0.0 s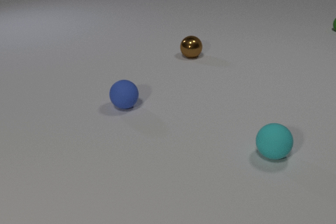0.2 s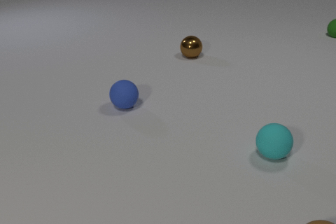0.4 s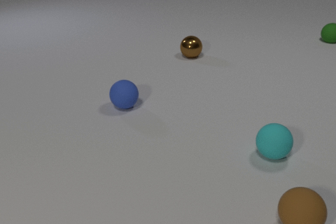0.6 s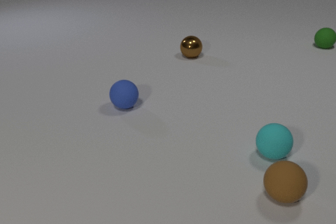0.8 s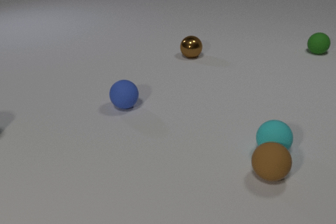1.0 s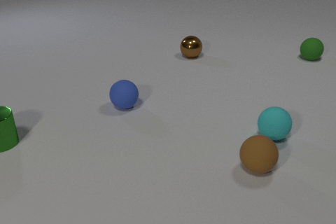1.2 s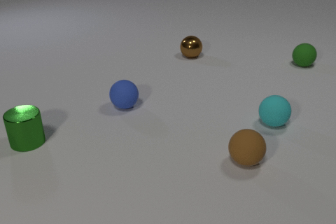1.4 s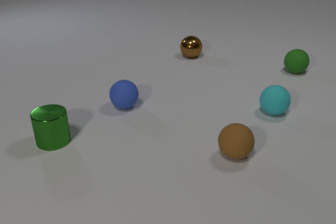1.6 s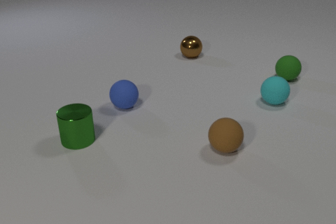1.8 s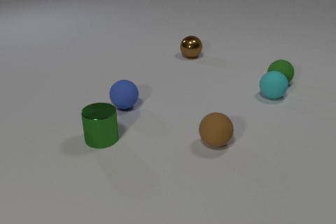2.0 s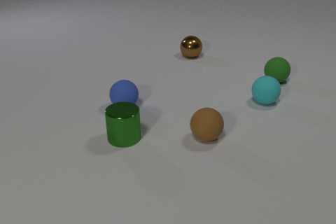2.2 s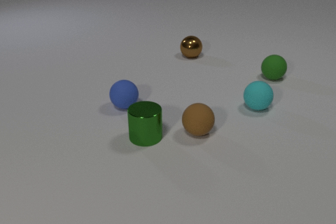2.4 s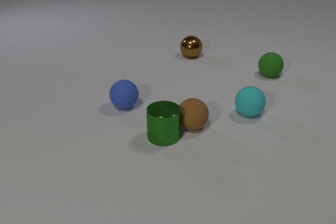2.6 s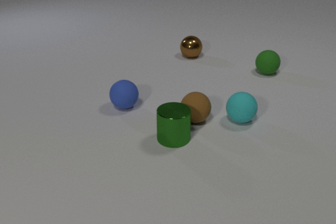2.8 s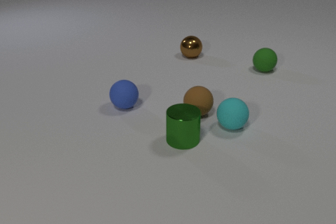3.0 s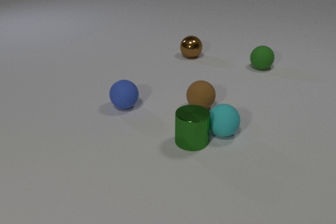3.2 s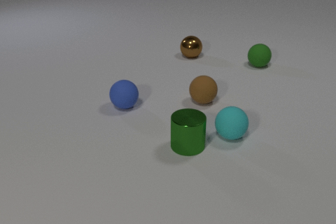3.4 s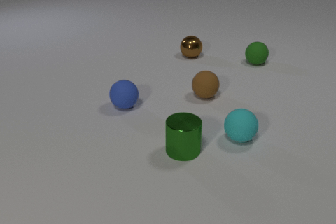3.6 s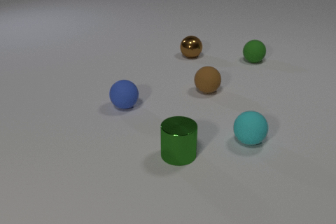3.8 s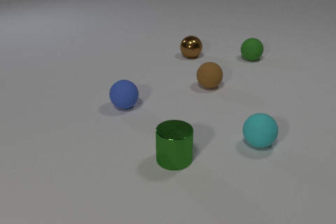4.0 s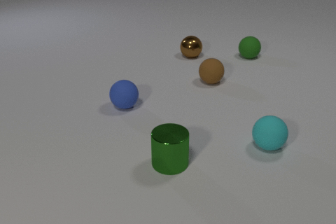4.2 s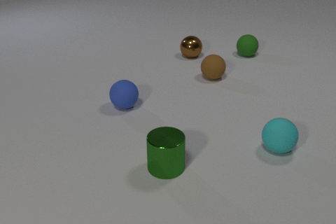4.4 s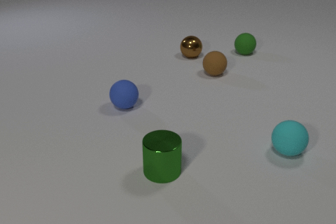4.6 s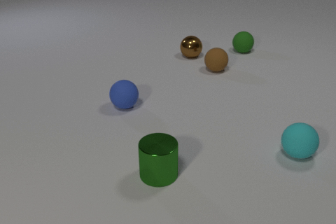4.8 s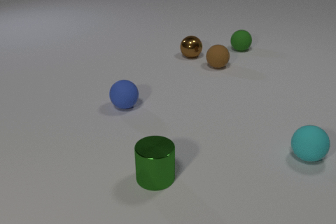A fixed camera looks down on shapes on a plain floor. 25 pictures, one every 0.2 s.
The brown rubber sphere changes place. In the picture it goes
away from the camera.
0.0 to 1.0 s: The brown rubber sphere comes in at the bottom edge, rolls away from the camera and to the left. The cyan rubber sphere rolls away from the camera. The green rubber sphere rolls toward the camera. The green metal cylinder comes in at the left edge, slides to the right. The brown rubber sphere and the cyan rubber sphere collide.
1.0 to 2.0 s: The brown rubber sphere rolls to the left and away from the camera. The cyan rubber sphere rolls away from the camera. The green rubber sphere rolls toward the camera and to the left. The green metal cylinder slides to the right. The cyan rubber sphere and the green rubber sphere collide.
2.0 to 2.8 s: The brown rubber sphere rolls away from the camera. The cyan rubber sphere rolls toward the camera and to the left. The green rubber sphere rolls away from the camera and to the left. The green metal cylinder slides to the right. The brown rubber sphere and the green metal cylinder collide.
2.8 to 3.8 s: The brown rubber sphere rolls away from the camera. The cyan rubber sphere rolls to the right and toward the camera. The green rubber sphere rolls away from the camera and to the left. The green metal cylinder slides toward the camera. The cyan rubber sphere and the green metal cylinder collide.
3.8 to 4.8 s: The brown rubber sphere rolls away from the camera. The cyan rubber sphere rolls to the right. The green rubber sphere rolls away from the camera and to the left. The green metal cylinder slides toward the camera and to the left.
Are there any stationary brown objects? yes.
How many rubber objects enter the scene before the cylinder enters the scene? 2.
What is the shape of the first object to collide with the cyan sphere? sphere.
